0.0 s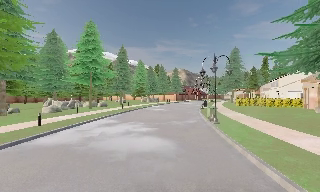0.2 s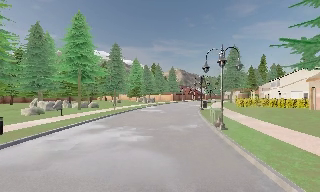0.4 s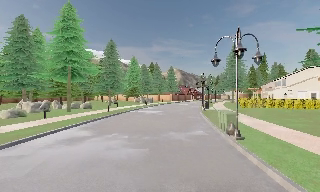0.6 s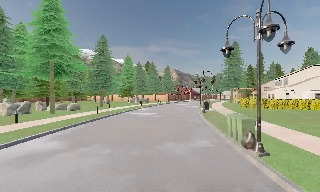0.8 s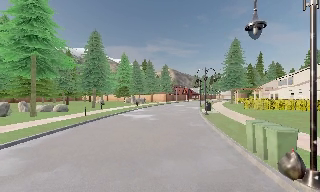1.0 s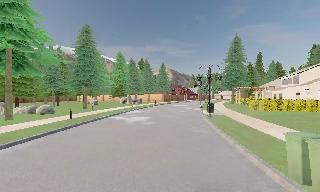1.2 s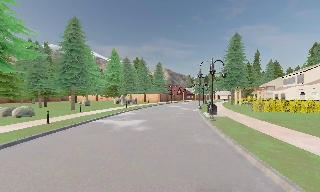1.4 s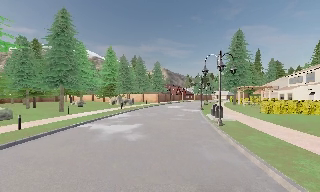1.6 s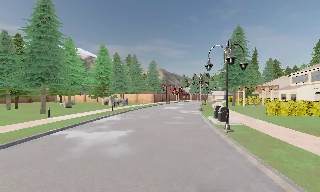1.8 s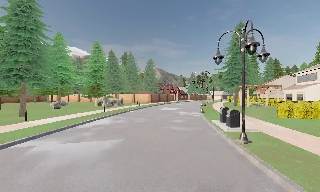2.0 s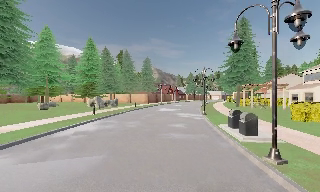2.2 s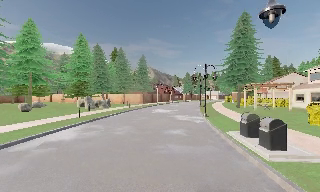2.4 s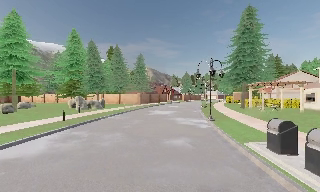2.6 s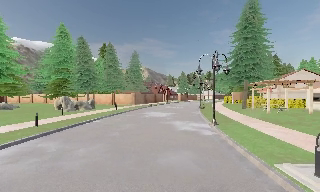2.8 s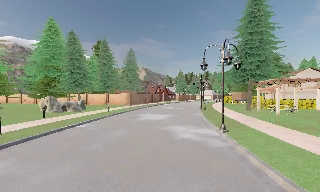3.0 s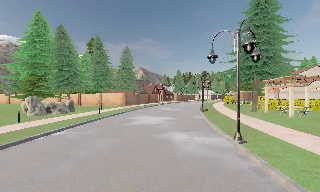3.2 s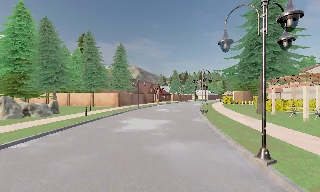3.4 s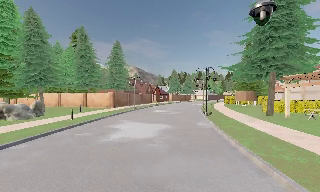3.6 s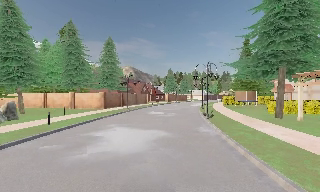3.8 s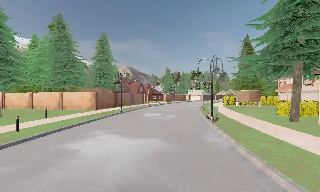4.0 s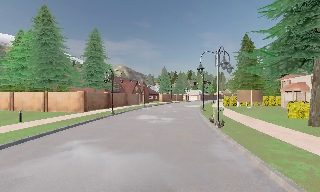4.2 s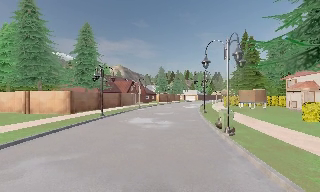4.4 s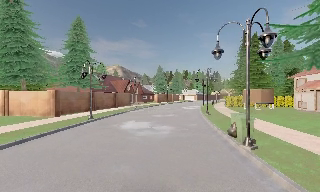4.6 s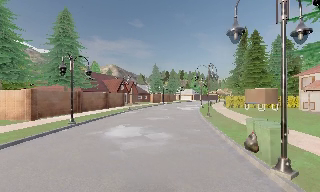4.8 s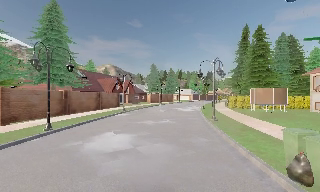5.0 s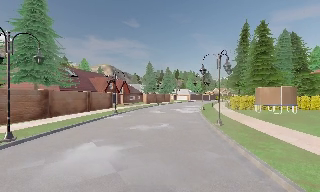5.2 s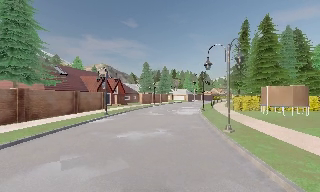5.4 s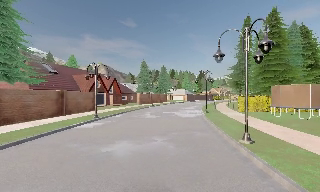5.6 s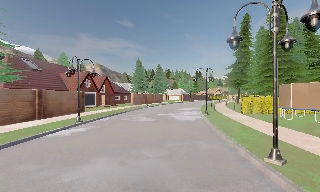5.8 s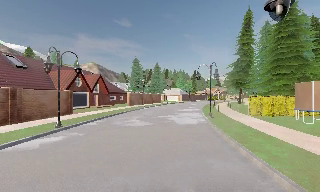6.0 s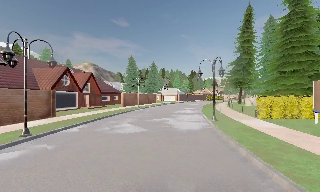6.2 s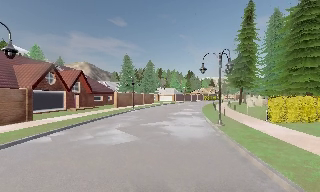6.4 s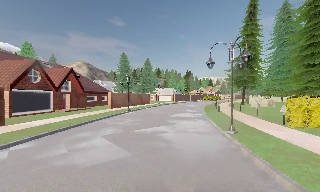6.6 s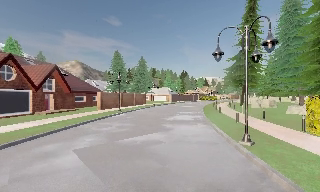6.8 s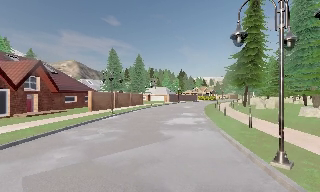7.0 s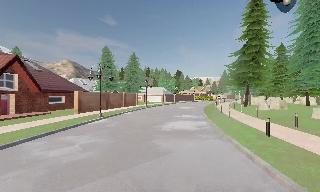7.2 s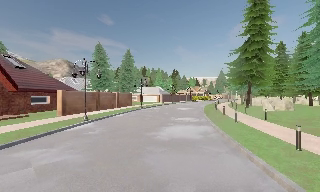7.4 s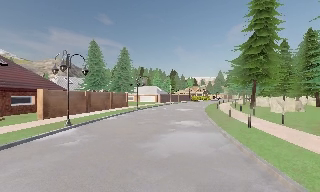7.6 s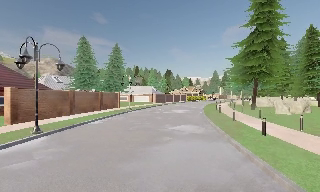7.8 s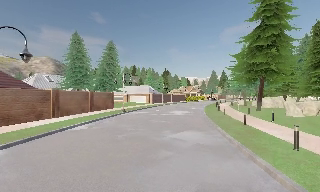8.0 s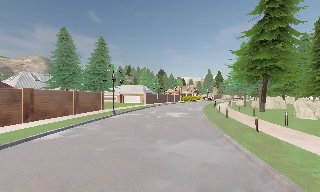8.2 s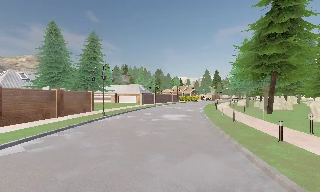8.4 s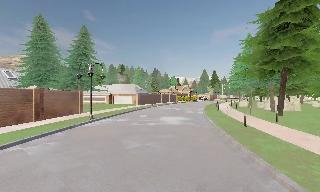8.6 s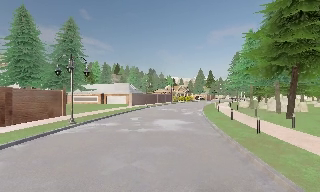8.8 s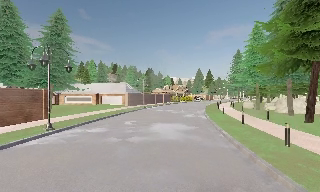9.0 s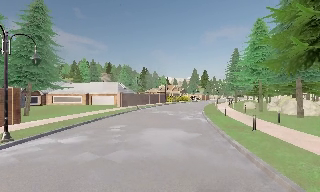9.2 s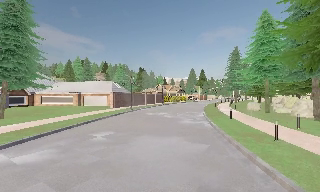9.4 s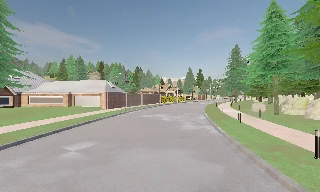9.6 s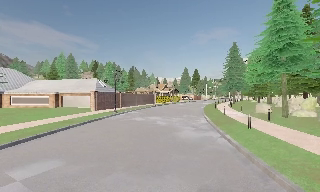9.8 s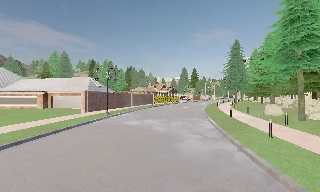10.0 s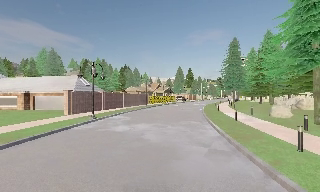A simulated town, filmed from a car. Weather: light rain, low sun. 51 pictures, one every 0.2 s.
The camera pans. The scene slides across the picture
to the left.
The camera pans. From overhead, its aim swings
clockwise.
0.0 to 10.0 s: The scene slides to the left, as the camera pans about 55 degrees to its right. It travels forward, about 100 m.
The film runs forward here.
